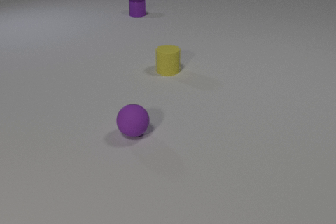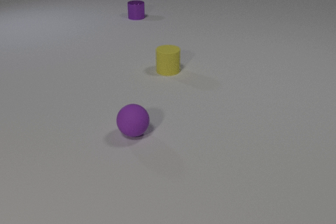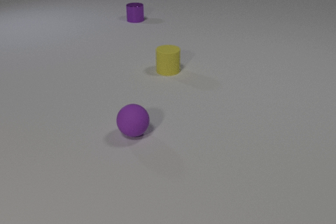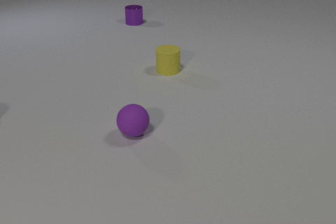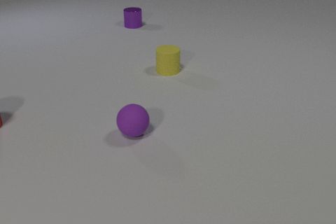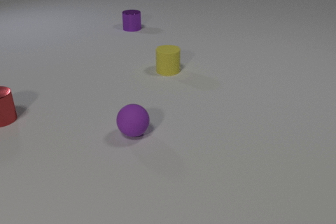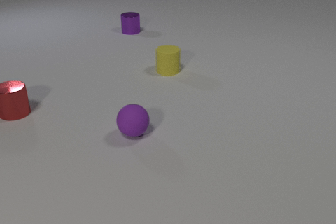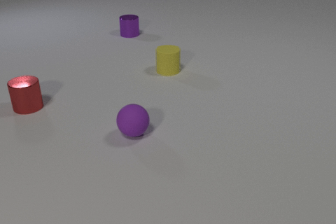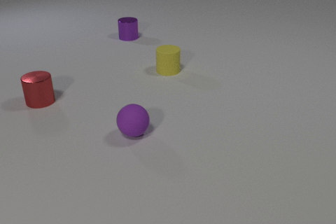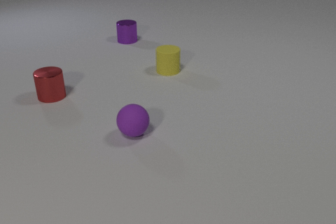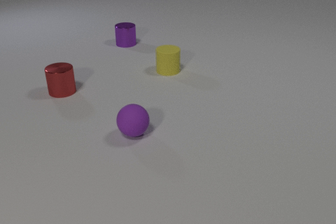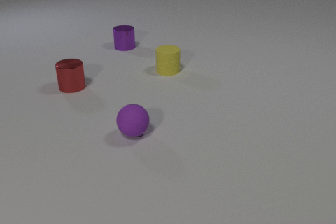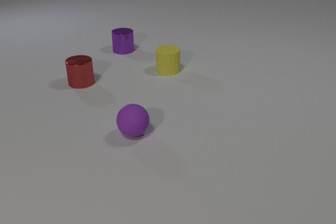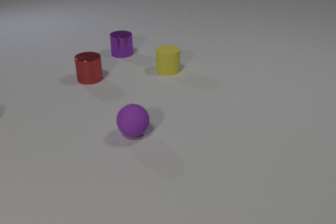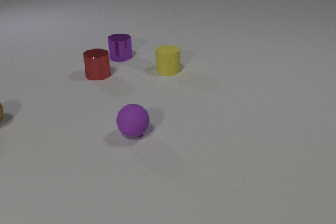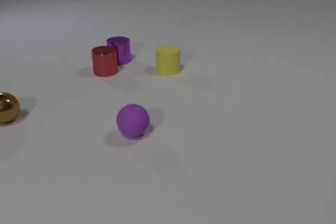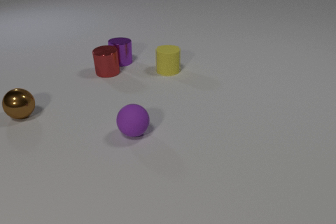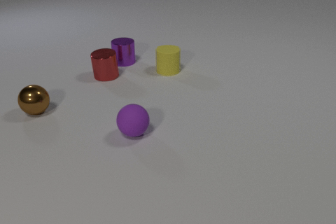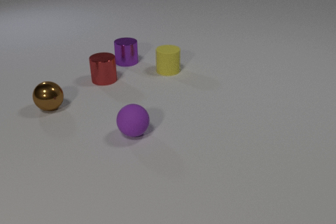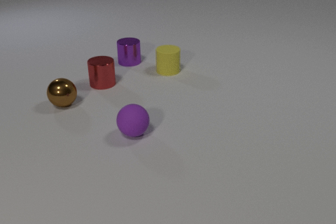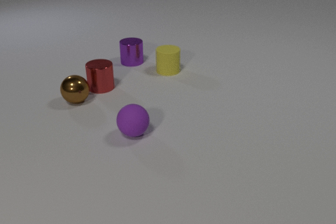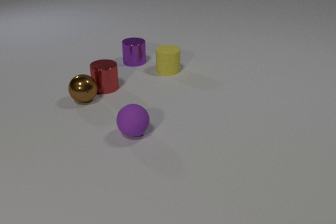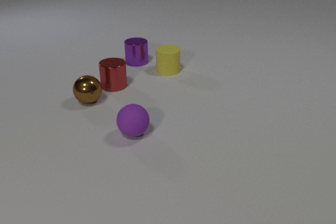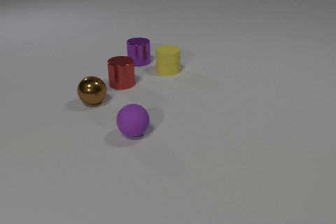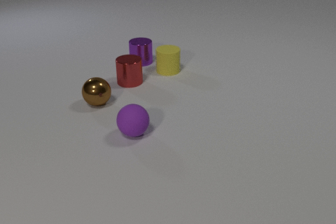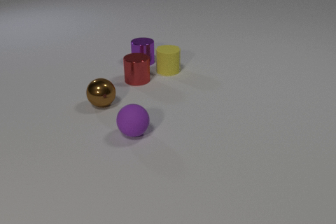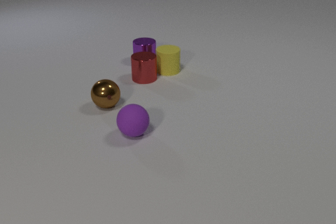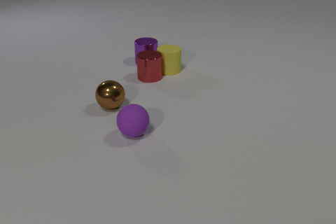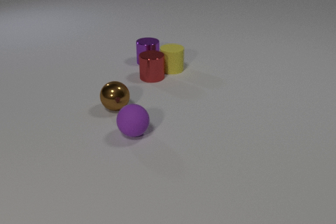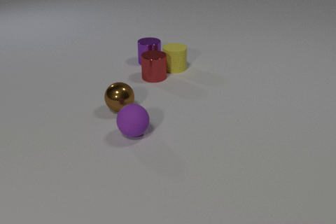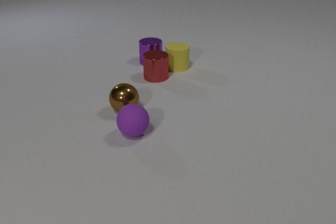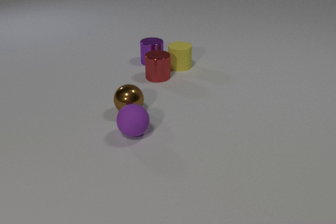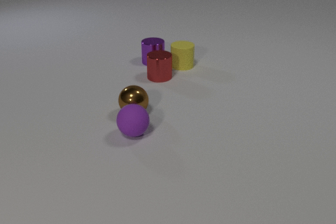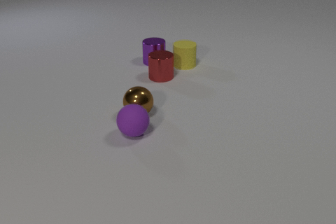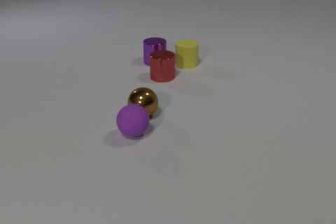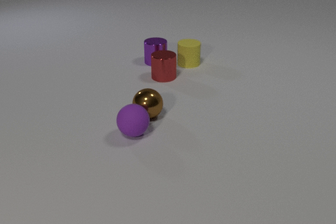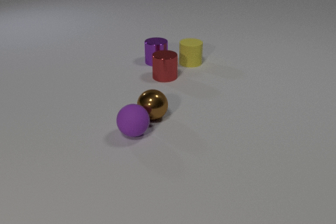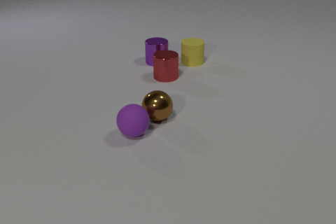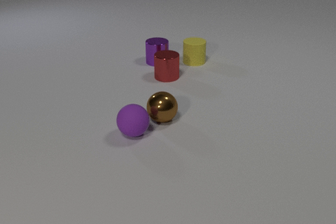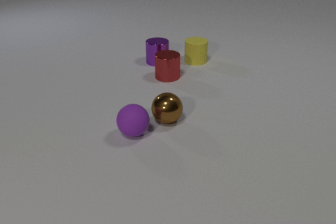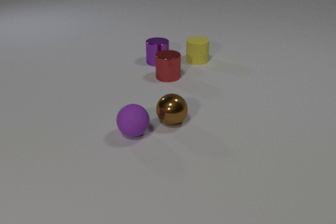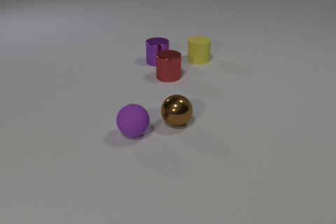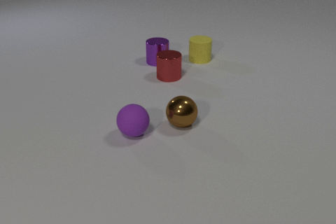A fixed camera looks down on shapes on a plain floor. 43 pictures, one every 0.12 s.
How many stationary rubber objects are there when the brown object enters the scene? 2.
What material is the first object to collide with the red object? metal.
What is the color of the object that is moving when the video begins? purple.
0.00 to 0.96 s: The red metal cylinder comes in at the left edge, slides to the right and away from the camera. The purple metal cylinder slides toward the camera.
0.96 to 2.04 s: The red metal cylinder slides to the right and away from the camera. The purple metal cylinder slides toward the camera. The brown metal sphere comes in at the left edge, rolls to the right. The red metal cylinder and the purple metal cylinder collide.
2.04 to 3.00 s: The red metal cylinder slides to the right and toward the camera. The purple metal cylinder slides to the right. The brown metal sphere rolls to the right. The red metal cylinder and the brown metal sphere collide.
3.00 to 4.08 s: The red metal cylinder slides to the right. The purple metal cylinder slides to the right. The brown metal sphere rolls to the right and toward the camera. The yellow rubber cylinder slides to the right and away from the camera. The red metal cylinder and the yellow rubber cylinder collide.
4.08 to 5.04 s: The red metal cylinder slides to the right. The brown metal sphere rolls to the right and toward the camera. The yellow rubber cylinder slides to the right and away from the camera.
